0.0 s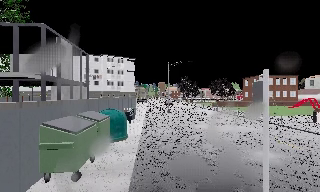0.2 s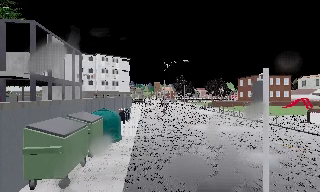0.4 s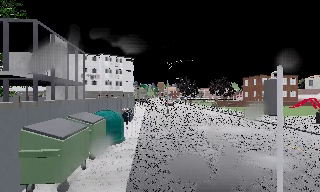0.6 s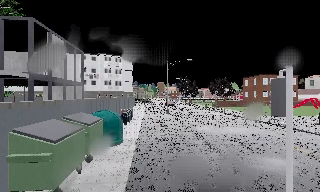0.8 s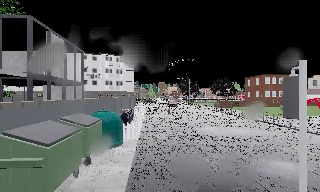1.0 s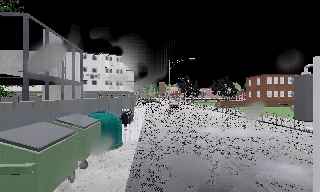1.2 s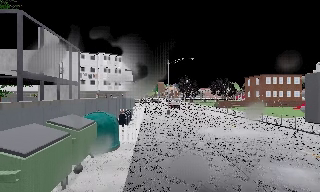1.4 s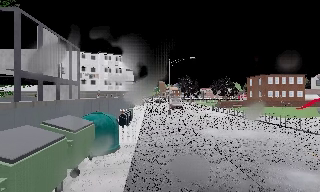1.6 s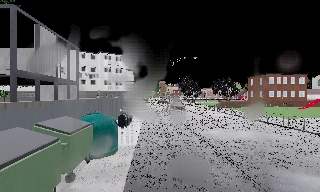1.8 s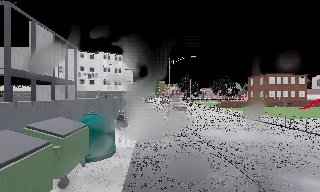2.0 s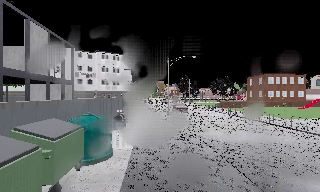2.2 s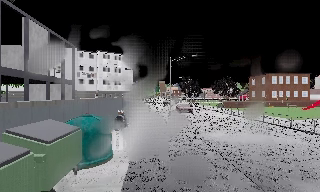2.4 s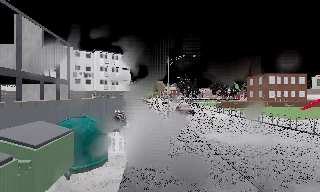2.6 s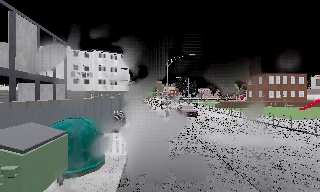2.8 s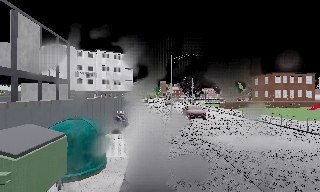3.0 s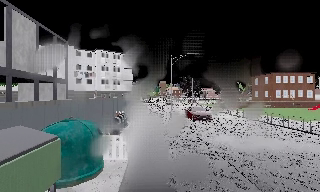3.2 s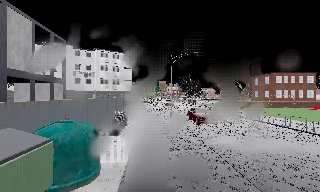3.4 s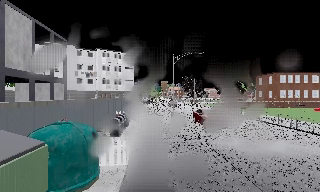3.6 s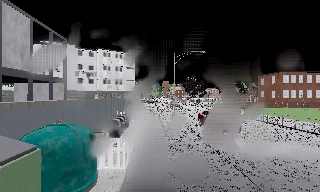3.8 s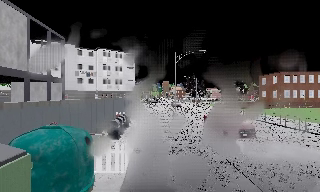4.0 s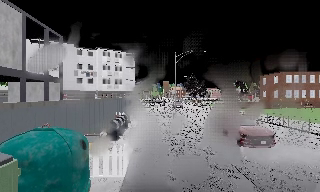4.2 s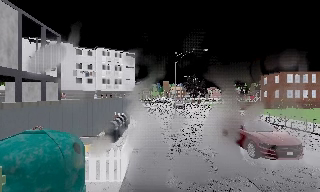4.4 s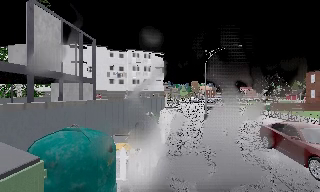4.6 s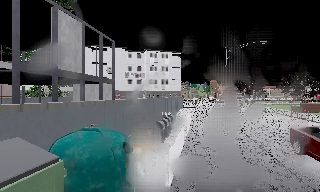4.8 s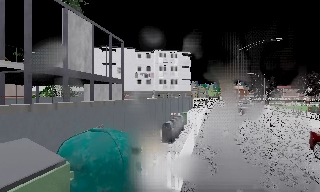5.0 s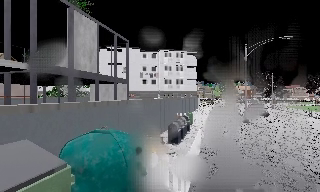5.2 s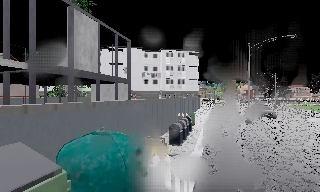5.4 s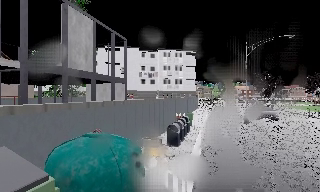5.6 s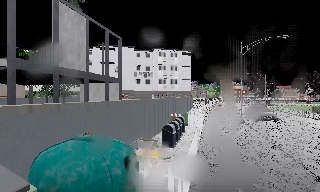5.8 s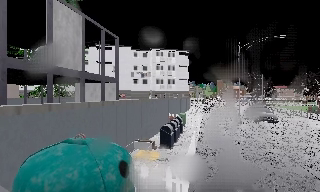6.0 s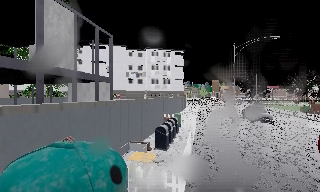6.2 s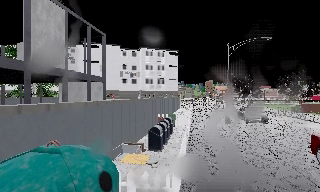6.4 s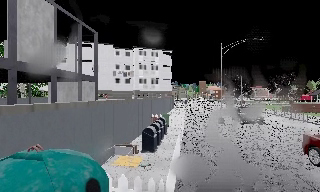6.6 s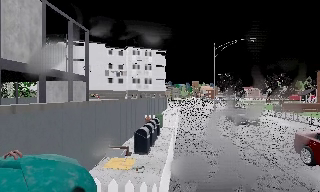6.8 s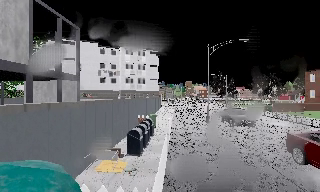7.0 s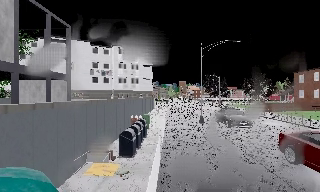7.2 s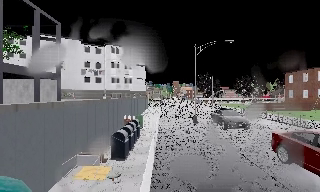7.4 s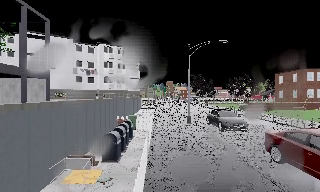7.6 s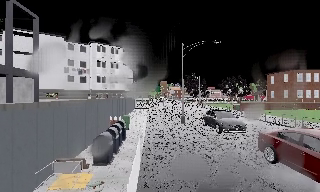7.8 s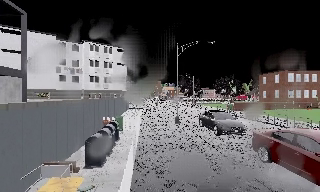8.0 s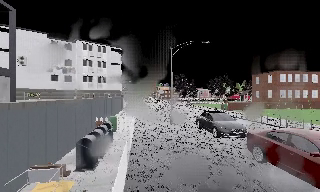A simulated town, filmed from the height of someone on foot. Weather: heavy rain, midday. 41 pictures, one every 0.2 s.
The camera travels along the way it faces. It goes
forward.
0.0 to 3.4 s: The camera travels forward, about 4.5 m, so what stands in front looms larger.
3.4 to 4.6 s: The camera pans to its left, which is counterclockwise from overhead, by about 15 degrees. It travels forward, about 1.5 m, so what stands in front looms larger.
4.6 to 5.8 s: The camera travels forward, about 1 m, so what stands in front looms larger.
5.8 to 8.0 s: The camera swings to its right by about 25 degrees, and the scene slides to the left. It travels forward, about 1.5 m, so what stands in front looms larger.
The film runs forward here.
